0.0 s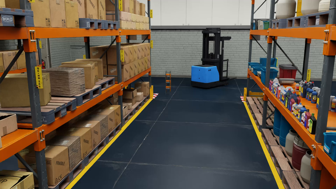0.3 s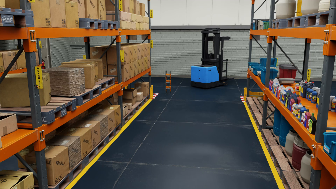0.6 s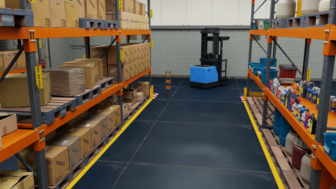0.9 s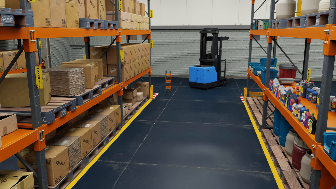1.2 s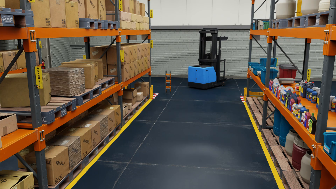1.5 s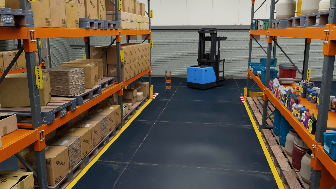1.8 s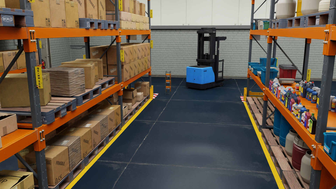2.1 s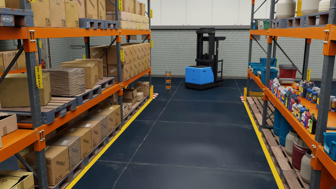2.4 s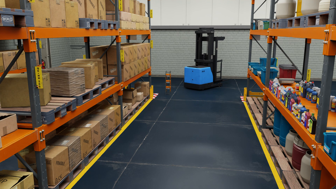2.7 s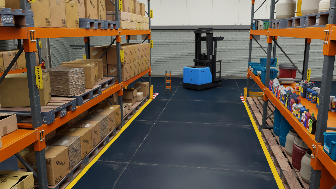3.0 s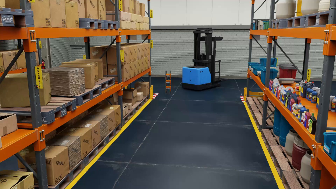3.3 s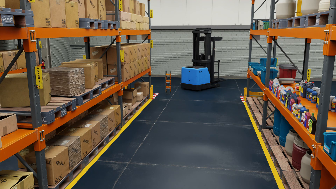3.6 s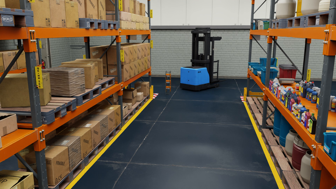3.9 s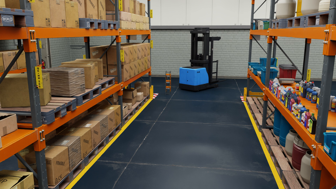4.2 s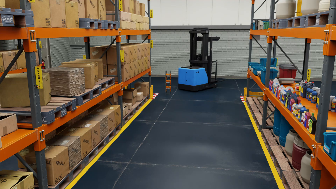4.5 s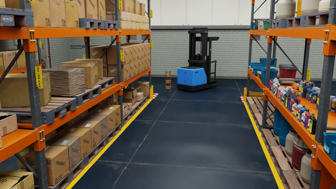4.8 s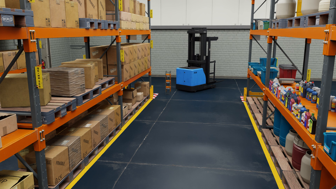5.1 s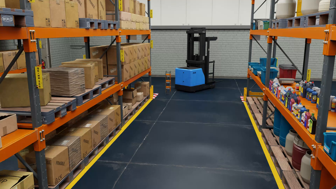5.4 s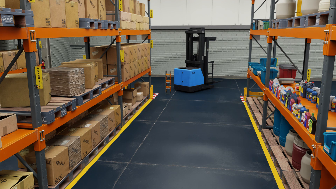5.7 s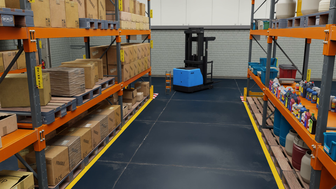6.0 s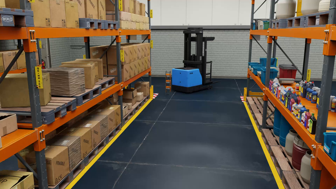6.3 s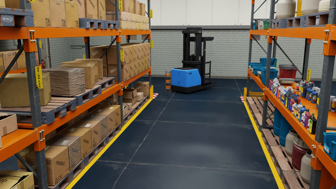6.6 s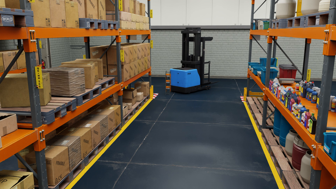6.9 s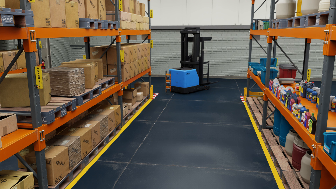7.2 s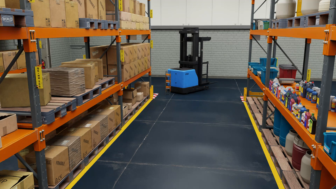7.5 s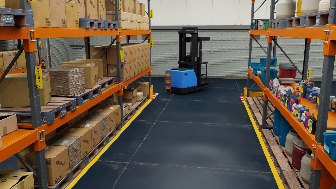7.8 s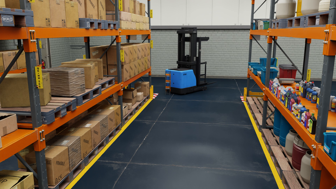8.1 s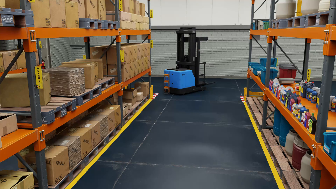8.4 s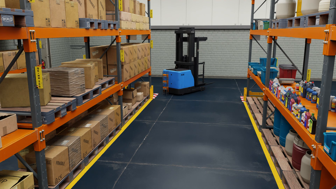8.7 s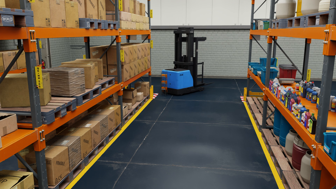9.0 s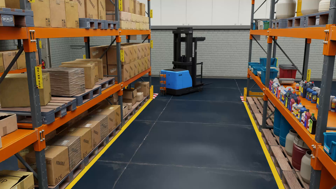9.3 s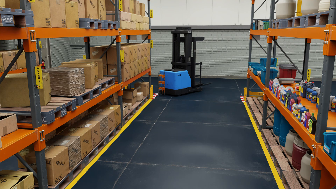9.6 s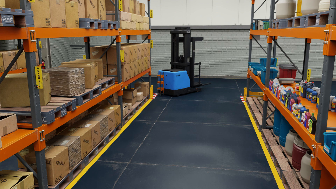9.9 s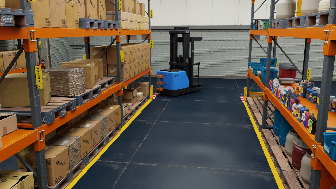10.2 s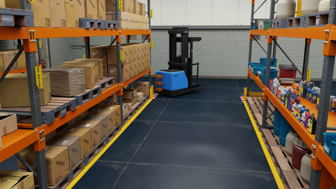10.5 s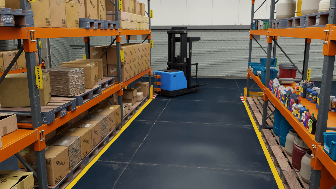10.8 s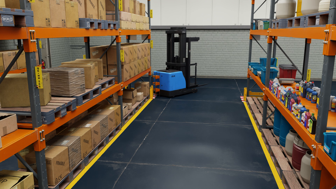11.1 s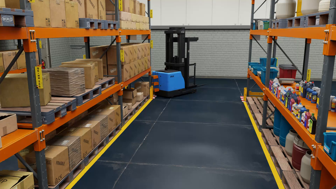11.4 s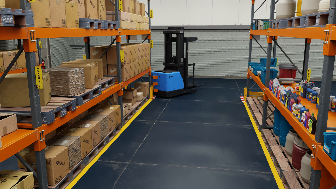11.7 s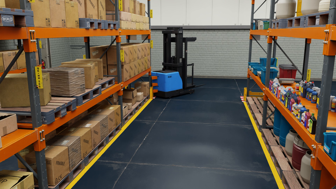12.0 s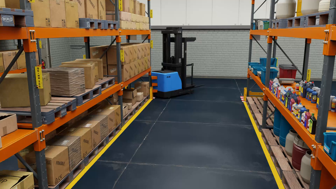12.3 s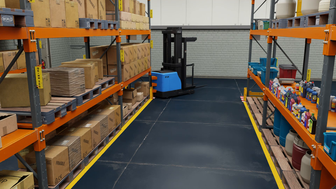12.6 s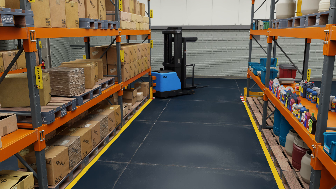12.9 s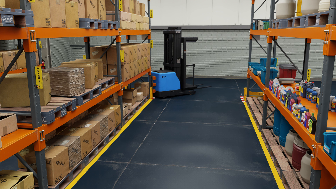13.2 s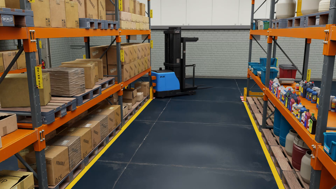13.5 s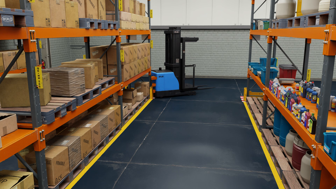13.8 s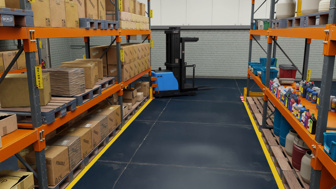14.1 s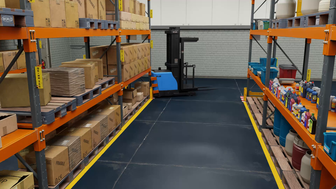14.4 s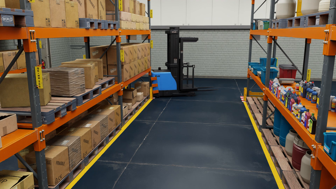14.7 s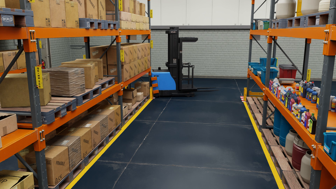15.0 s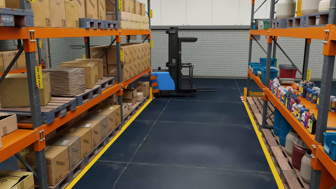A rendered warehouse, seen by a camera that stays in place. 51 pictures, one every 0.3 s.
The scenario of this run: A forklift runs into an object in its way.
